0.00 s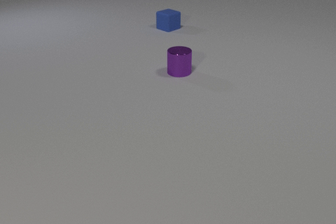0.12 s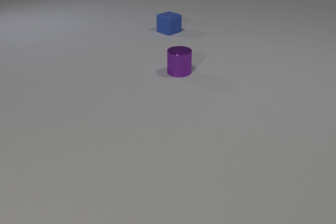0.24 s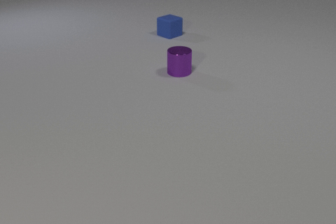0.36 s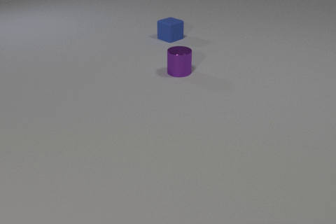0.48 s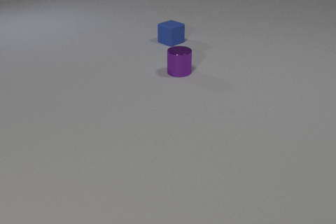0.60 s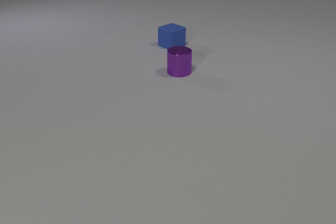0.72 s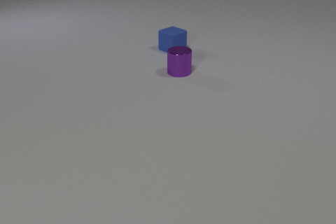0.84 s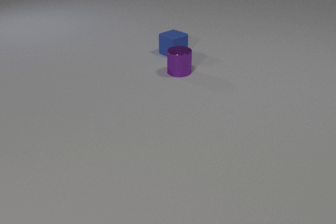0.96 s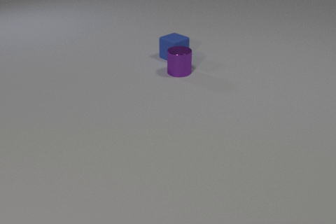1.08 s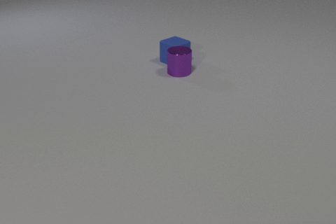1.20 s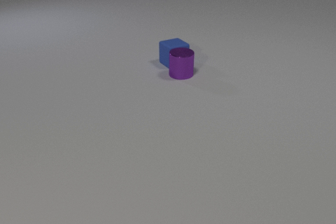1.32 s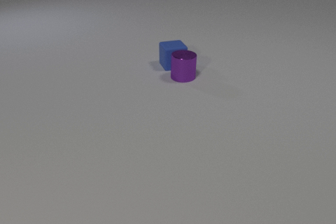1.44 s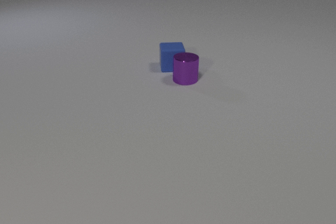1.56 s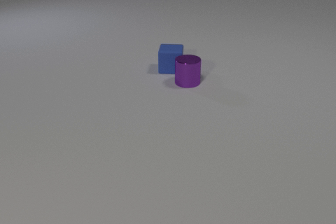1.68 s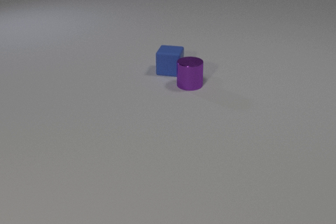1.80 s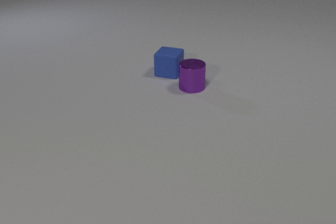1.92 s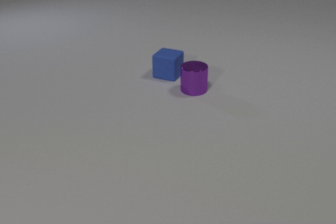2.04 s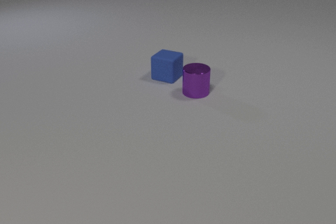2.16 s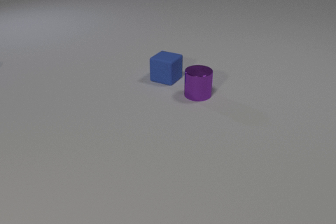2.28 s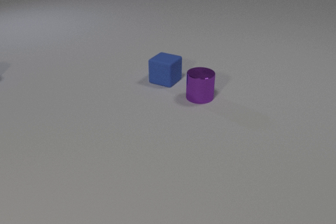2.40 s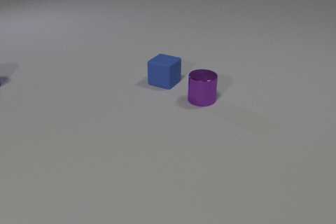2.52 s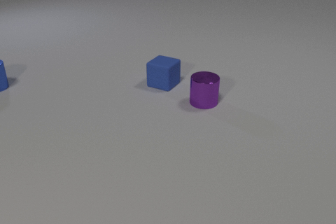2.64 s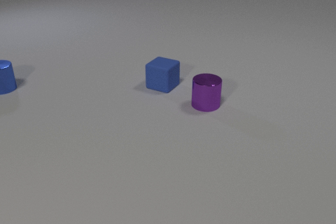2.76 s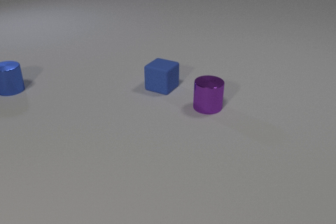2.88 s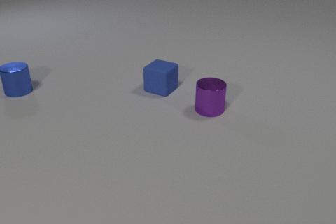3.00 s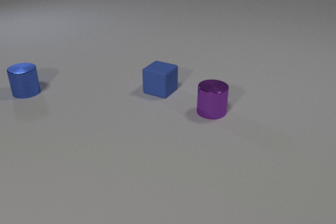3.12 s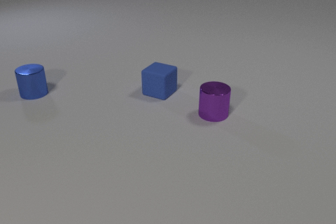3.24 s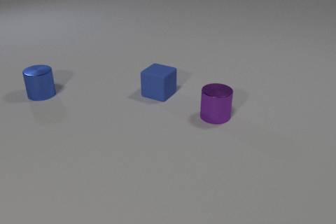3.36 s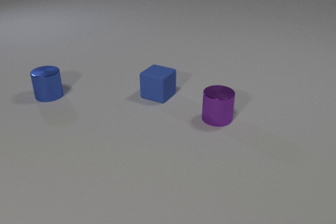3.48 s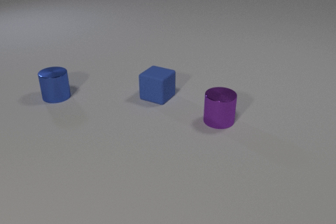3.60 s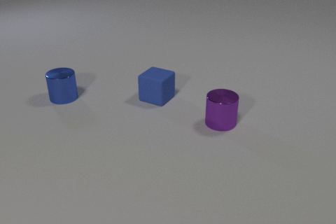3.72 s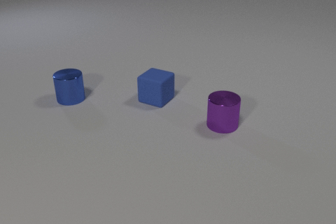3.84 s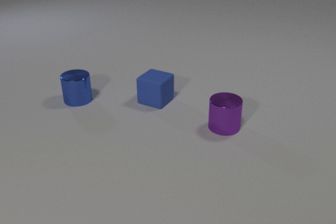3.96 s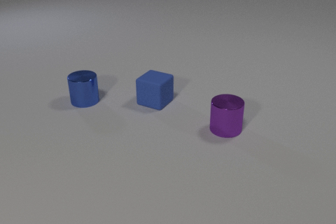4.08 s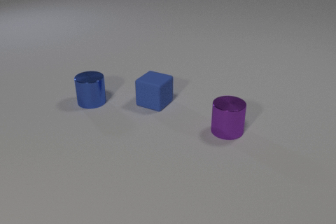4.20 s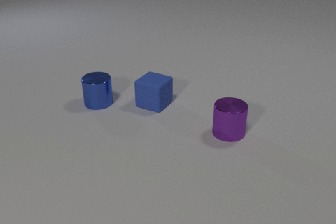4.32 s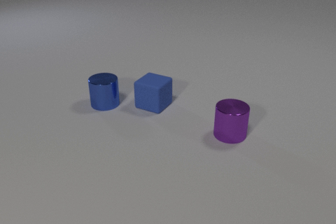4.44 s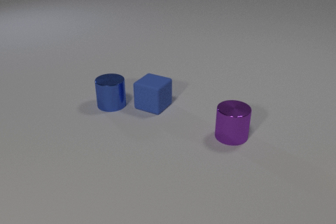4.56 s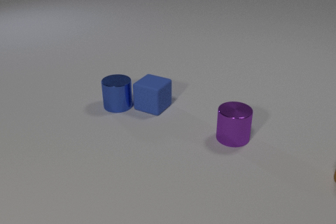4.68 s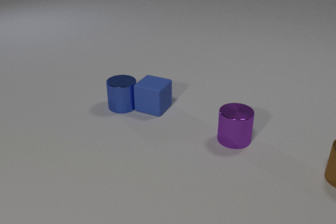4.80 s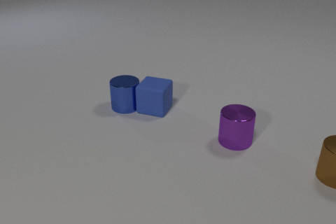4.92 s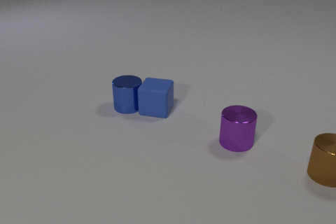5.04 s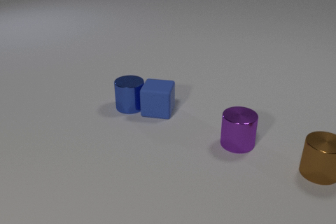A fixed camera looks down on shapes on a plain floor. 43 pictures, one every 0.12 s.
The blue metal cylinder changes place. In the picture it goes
to the right.
The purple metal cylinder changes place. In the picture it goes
toward the camera.
0.00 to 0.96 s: The blue rubber cube slides toward the camera.
0.96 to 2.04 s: The blue rubber cube slides toward the camera, spins clockwise seen from above by about 75 degrees, its near face sliding to the left. The purple metal cylinder slides toward the camera. The blue rubber cube and the purple metal cylinder collide.
2.04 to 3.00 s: The blue rubber cube slides toward the camera. The purple metal cylinder slides toward the camera and to the right. The blue metal cylinder comes in at the left edge, slides to the right and toward the camera.
3.00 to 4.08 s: The blue rubber cube slides toward the camera. The purple metal cylinder slides toward the camera and to the right. The blue metal cylinder slides to the right and toward the camera.
4.08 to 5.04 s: The blue rubber cube slides toward the camera. The purple metal cylinder slides toward the camera and to the right. The brown metal cylinder comes in at the right edge, slides to the left. The blue metal cylinder slides to the right and toward the camera. The blue rubber cube and the blue metal cylinder collide.
What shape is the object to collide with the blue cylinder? cube.
What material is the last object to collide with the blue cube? metal.
What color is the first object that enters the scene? blue.
